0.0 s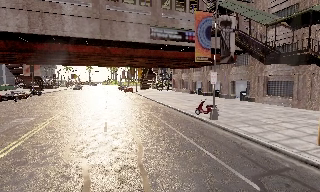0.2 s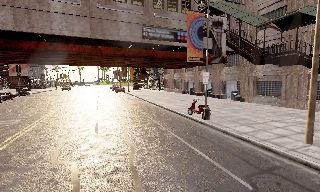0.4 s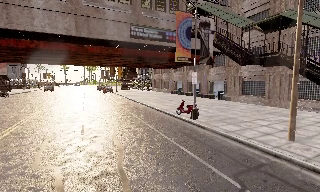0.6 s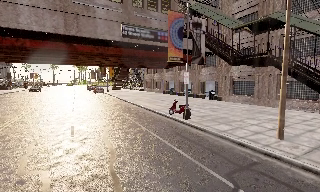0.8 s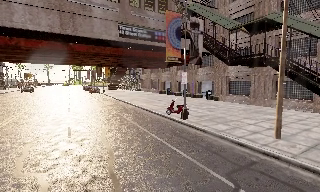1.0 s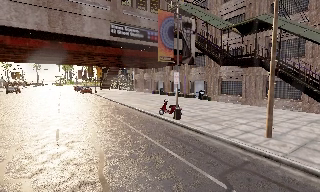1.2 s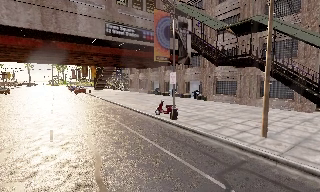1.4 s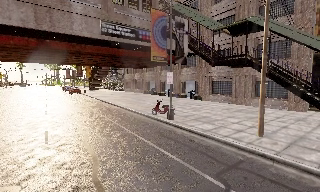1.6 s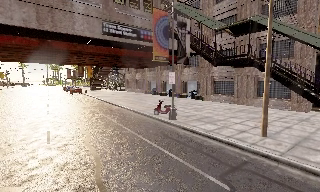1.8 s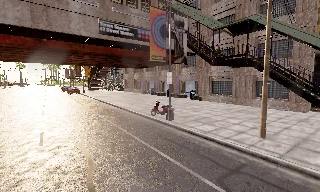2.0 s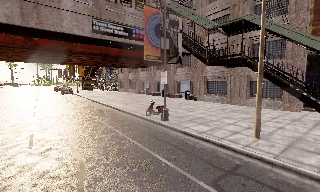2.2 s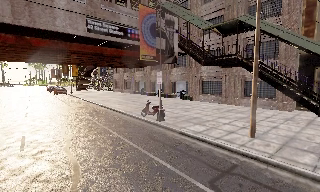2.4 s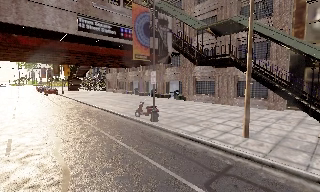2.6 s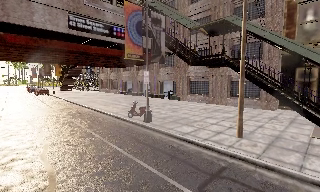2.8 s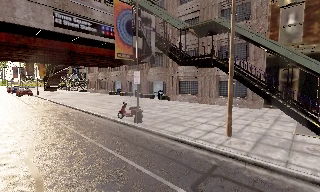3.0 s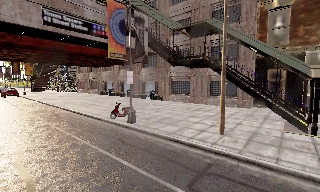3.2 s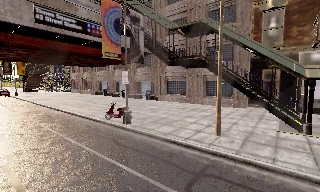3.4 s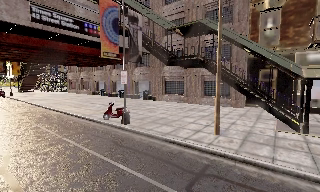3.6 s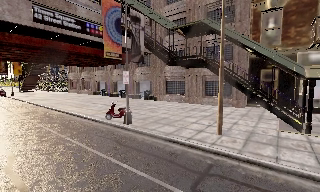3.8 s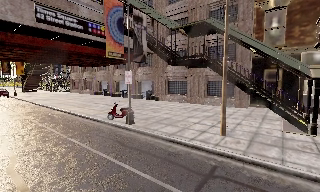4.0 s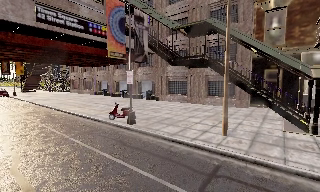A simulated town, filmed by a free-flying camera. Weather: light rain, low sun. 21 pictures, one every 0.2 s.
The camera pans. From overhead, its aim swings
clockwise.
The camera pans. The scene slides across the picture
to the left.
0.0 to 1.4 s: The scene slides to the left, as the camera pans about 15 degrees to its right.
1.4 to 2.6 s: The camera travels forward, about 0.5 m, so what stands in front looms larger.
2.6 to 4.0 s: The camera travels to its left, about 0.5 m.
The film runs forward here.
